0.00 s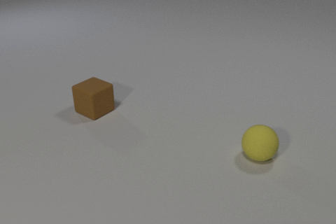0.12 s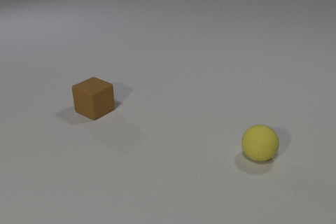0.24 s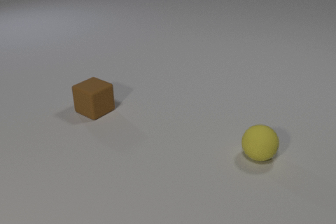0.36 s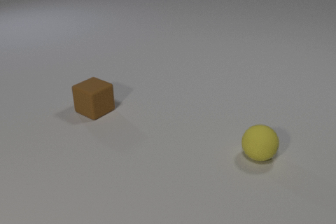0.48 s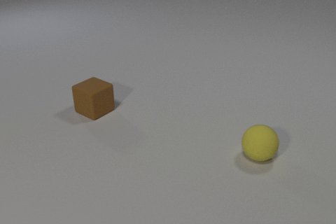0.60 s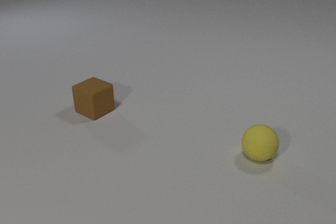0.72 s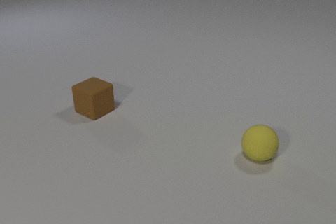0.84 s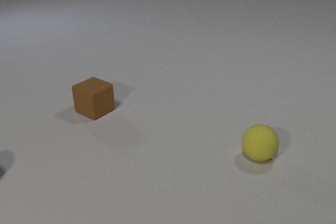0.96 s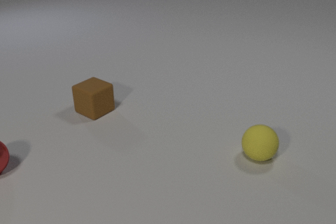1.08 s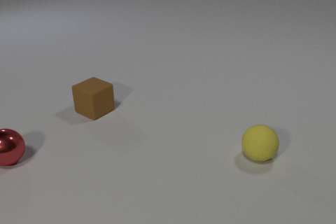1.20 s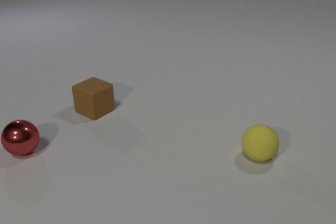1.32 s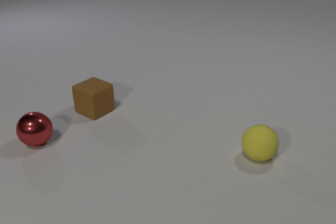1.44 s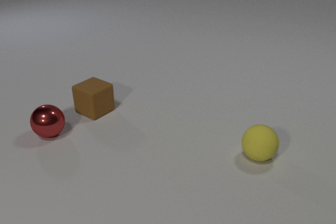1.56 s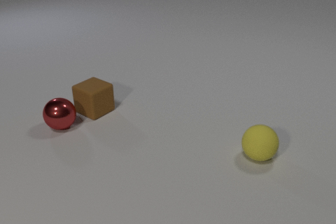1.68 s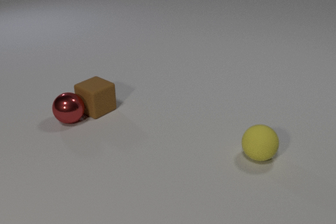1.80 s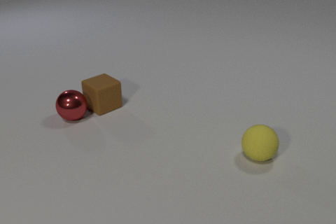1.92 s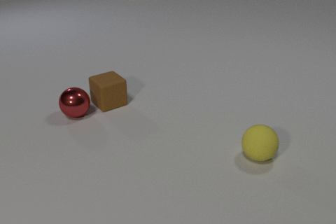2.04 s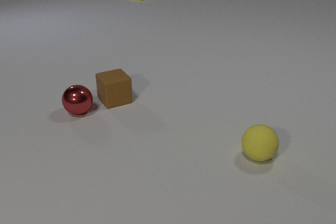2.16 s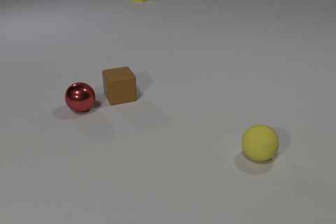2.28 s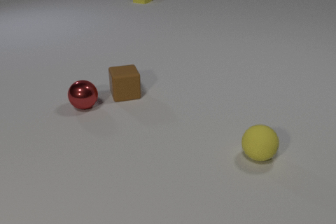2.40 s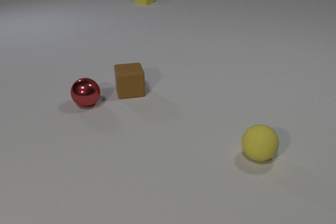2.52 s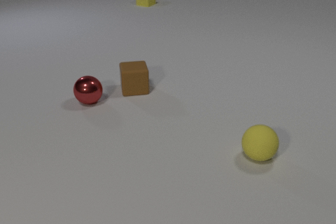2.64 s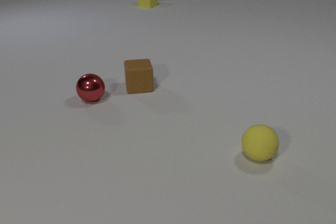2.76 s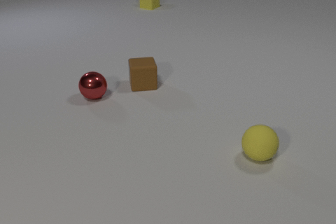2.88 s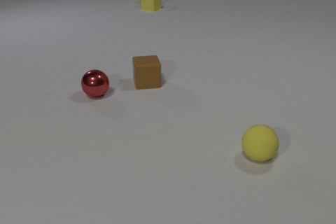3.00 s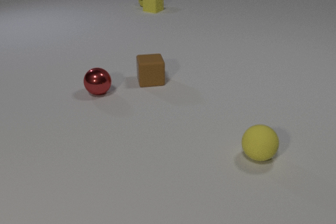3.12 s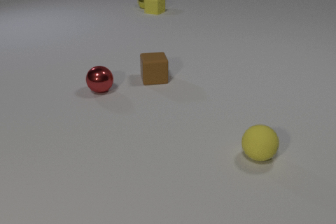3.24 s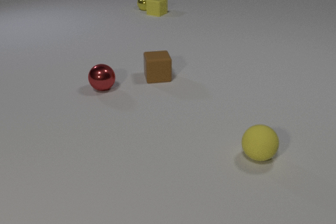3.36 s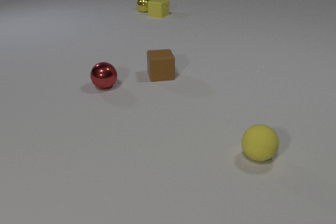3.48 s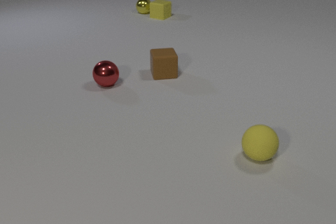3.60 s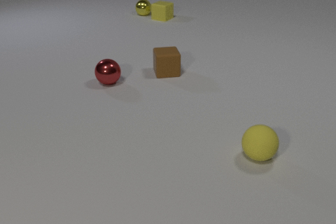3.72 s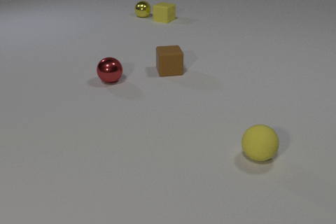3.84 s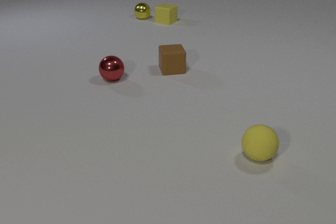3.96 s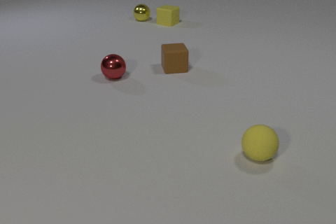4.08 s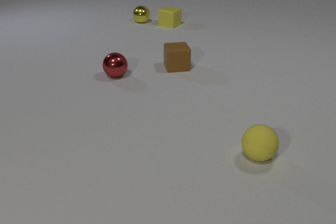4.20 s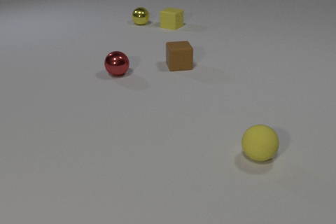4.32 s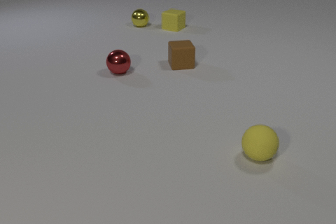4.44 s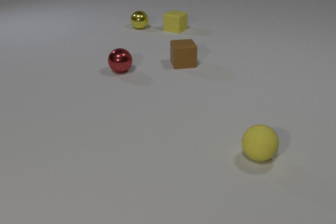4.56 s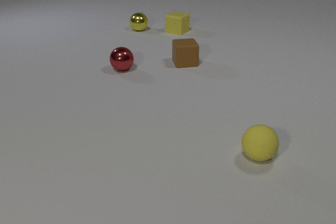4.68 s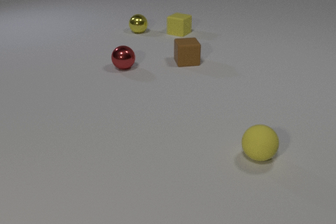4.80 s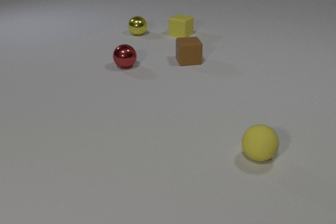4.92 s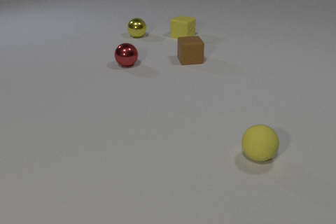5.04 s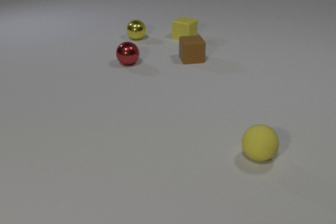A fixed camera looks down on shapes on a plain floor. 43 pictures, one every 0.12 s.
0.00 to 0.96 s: The red metal sphere comes in at the left edge.
0.96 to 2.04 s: The red metal sphere rolls to the right and away from the camera. The brown rubber cube slides to the right and away from the camera, spins clockwise seen from above by about 30 degrees, its near face sliding to the left. The yellow rubber cube comes in at the top edge, slides toward the camera. The red metal sphere and the brown rubber cube collide.
2.04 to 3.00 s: The red metal sphere rolls away from the camera and to the right. The brown rubber cube slides away from the camera and to the right. The yellow metal sphere comes in at the top edge, rolls toward the camera. The yellow rubber cube slides toward the camera. The yellow metal sphere and the yellow rubber cube collide.
3.00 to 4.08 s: The red metal sphere rolls away from the camera and to the right. The brown rubber cube slides away from the camera and to the right. The yellow metal sphere rolls toward the camera. The yellow rubber cube slides toward the camera.
4.08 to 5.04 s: The red metal sphere rolls away from the camera and to the right. The brown rubber cube slides away from the camera and to the right. The yellow metal sphere rolls toward the camera. The yellow rubber cube slides toward the camera.
How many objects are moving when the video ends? 4.
What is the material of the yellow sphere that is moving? metal.
How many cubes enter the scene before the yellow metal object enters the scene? 1.
